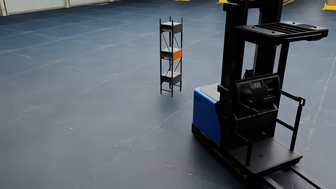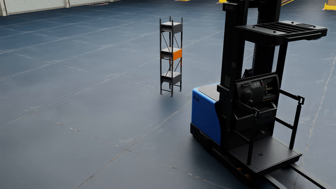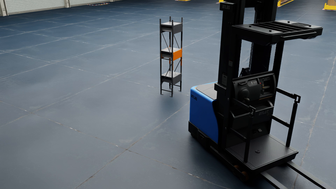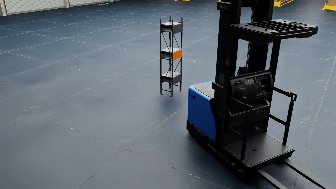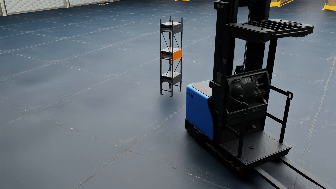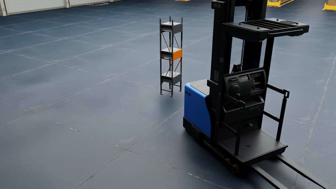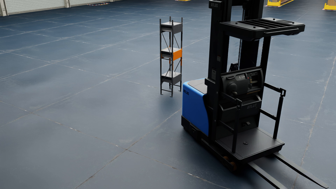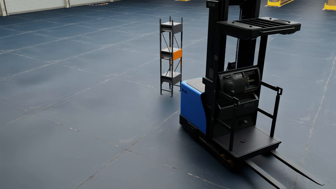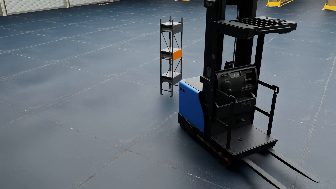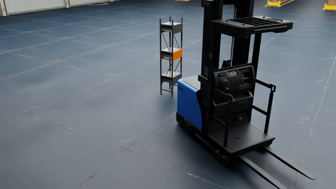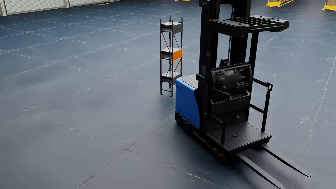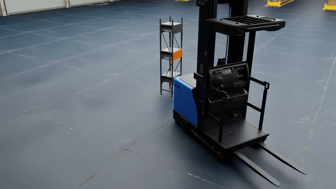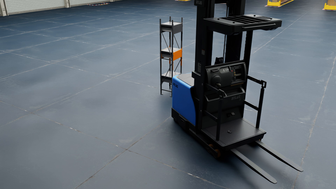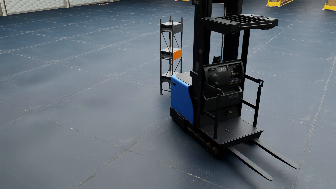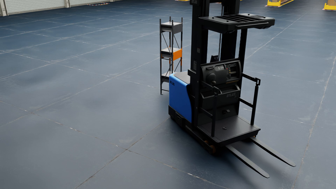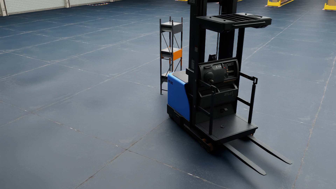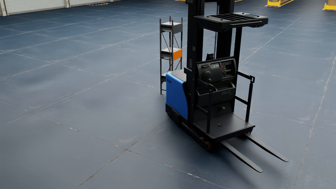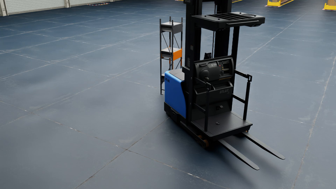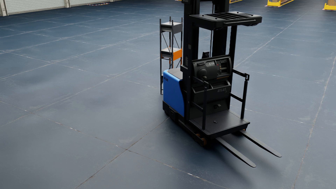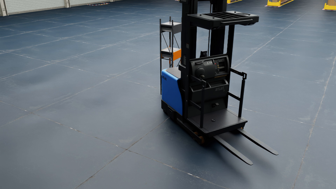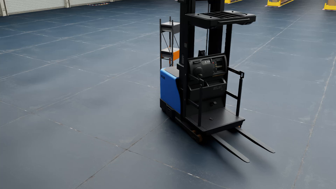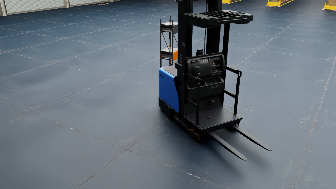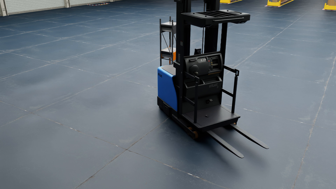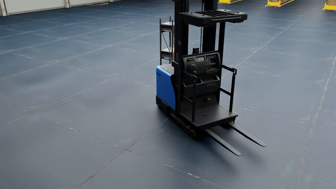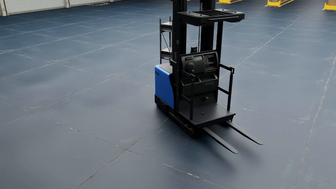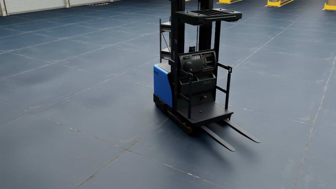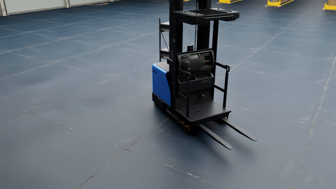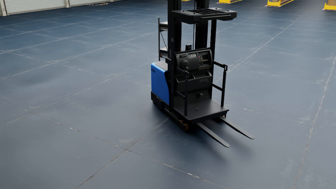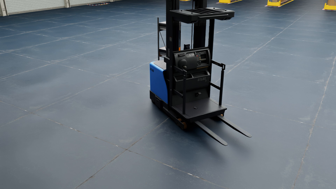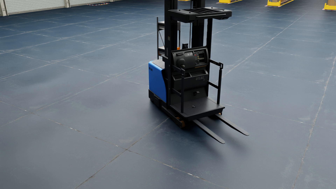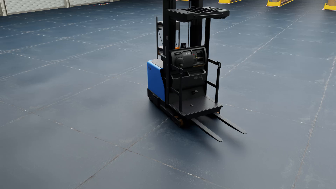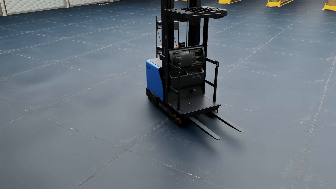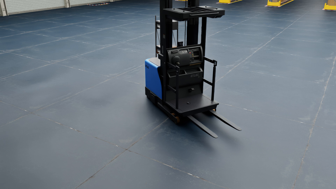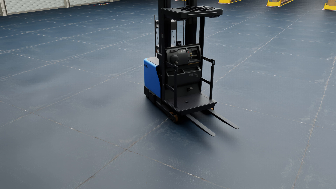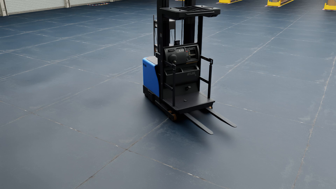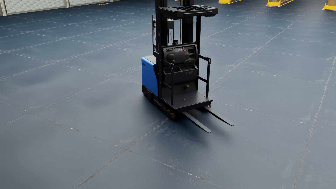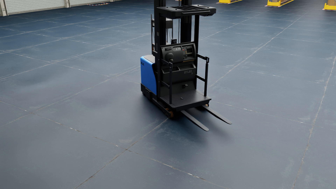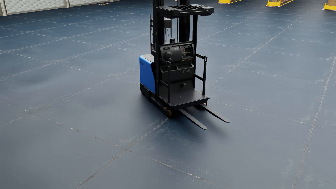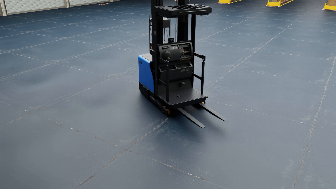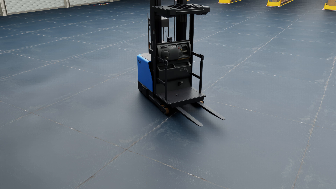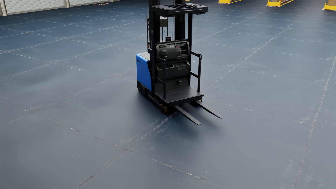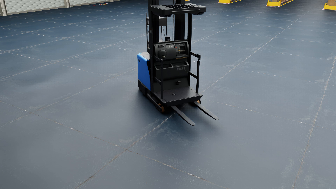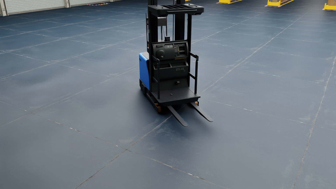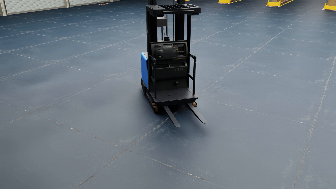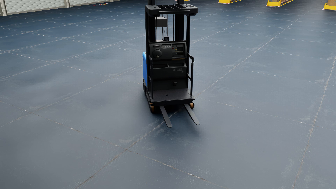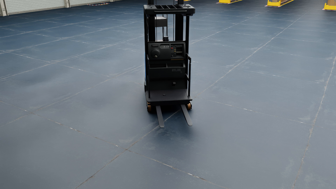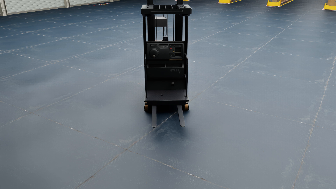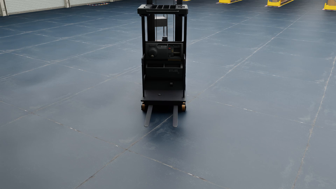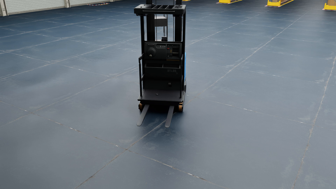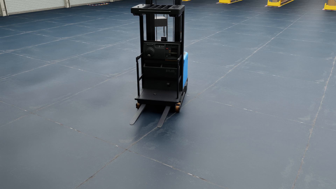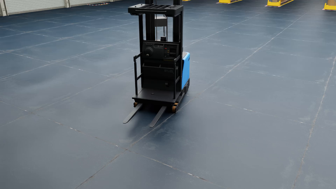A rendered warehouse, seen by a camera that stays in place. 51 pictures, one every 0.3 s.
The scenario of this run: A forklift runs into an object in its way.
